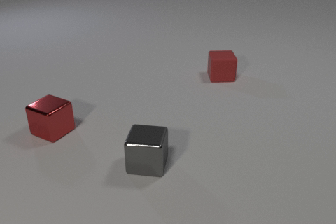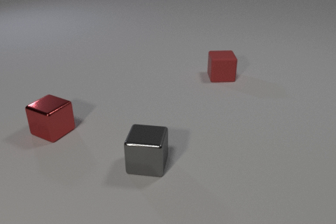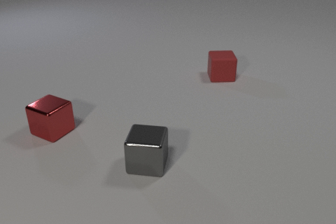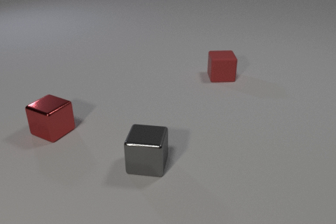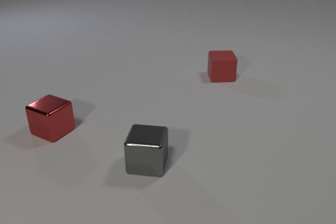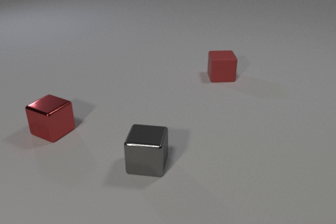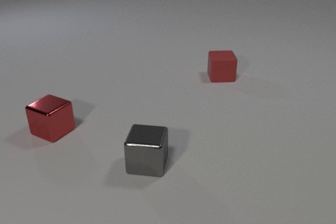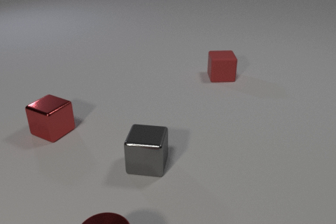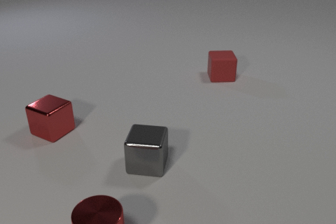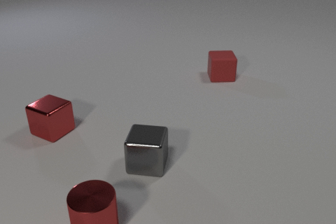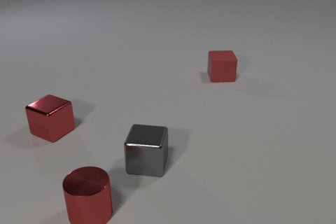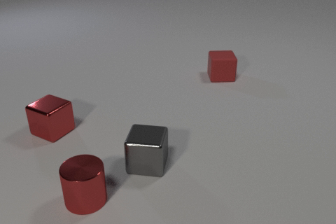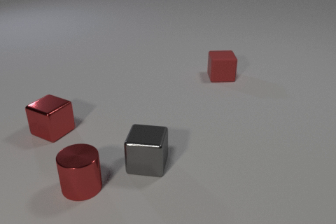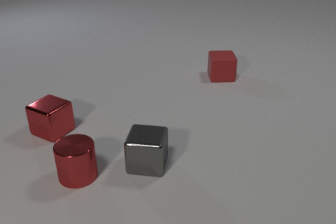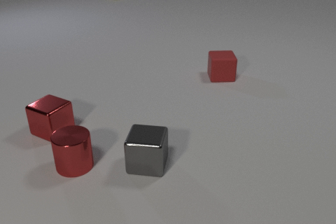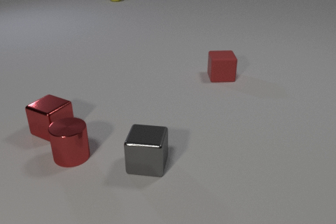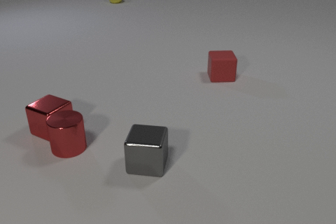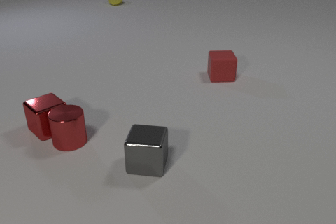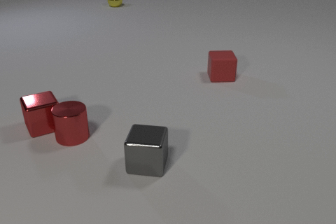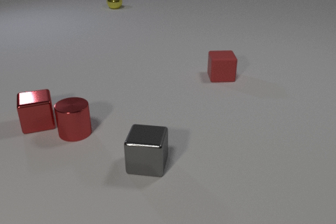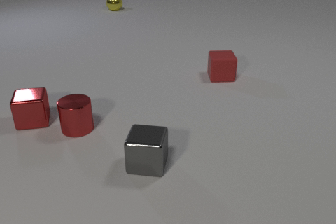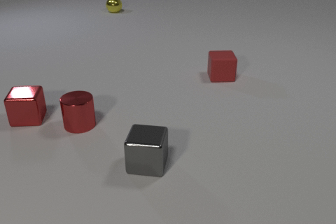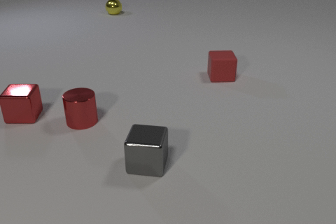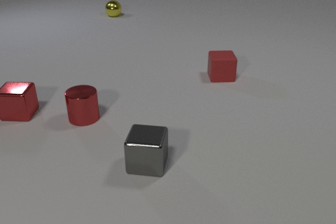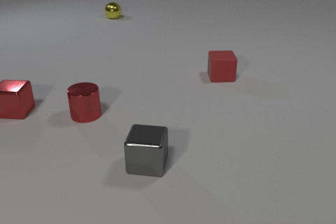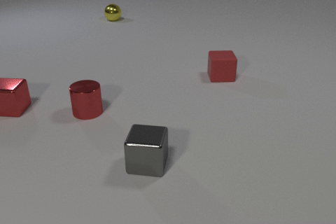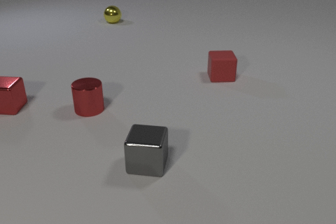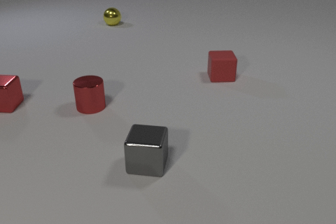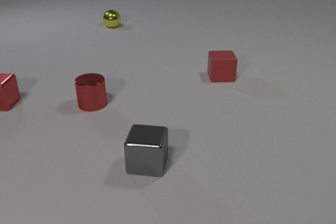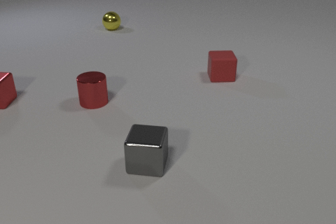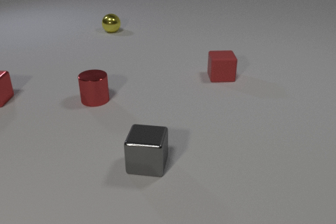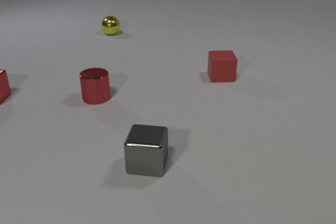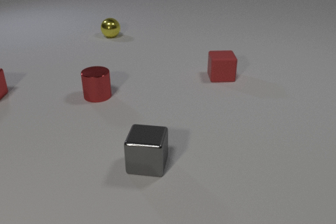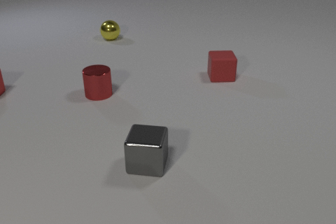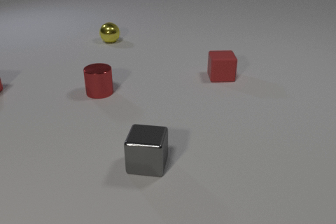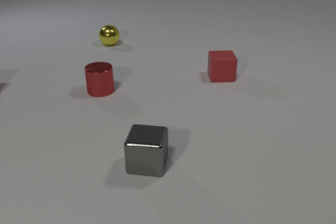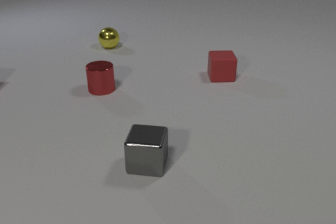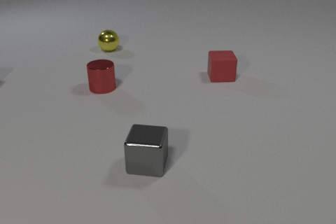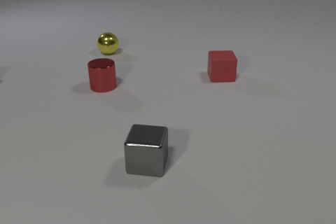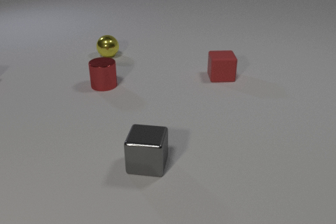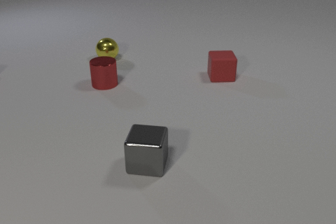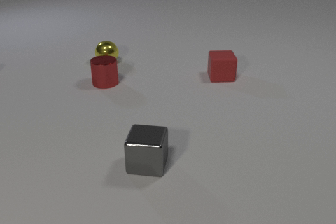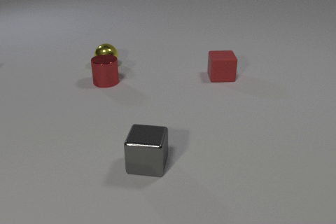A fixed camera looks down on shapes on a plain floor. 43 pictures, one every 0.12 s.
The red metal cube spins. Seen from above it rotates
clockwise.
The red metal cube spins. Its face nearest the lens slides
to the left.
0.00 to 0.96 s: The red metal cylinder comes in at the bottom edge, slides away from the camera.
0.96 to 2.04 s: The red metal cylinder slides away from the camera. The yellow metal sphere comes in at the top edge, rolls toward the camera. The red metal cylinder and the red metal cube collide.
2.04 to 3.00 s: The red metal cylinder slides away from the camera. The red metal cube slides away from the camera and to the left, spins clockwise seen from above by about 45 degrees, its near face sliding to the left. The yellow metal sphere rolls toward the camera.
3.00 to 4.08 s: The red metal cylinder slides away from the camera. The red metal cube slides away from the camera and to the left. The yellow metal sphere rolls toward the camera.
4.08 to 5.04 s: The red metal cylinder slides away from the camera. The red metal cube leaves at the left edge. The yellow metal sphere rolls toward the camera.
What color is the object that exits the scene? red.
What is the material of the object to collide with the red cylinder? metal.
What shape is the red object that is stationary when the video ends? cube.
